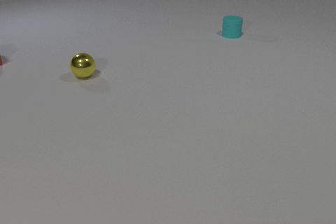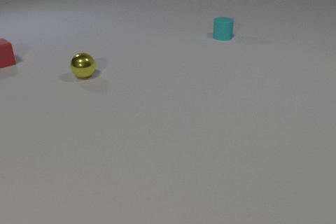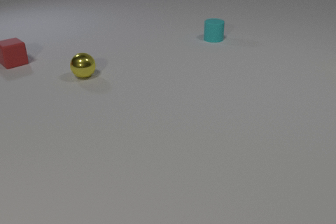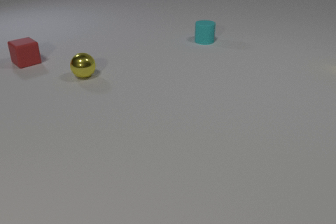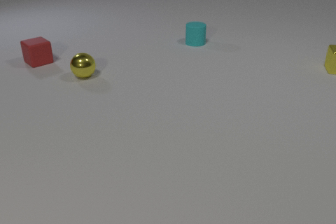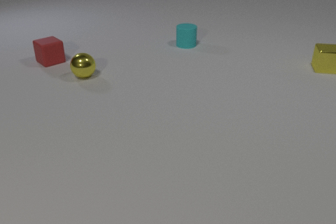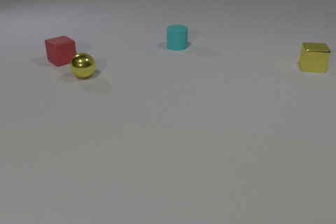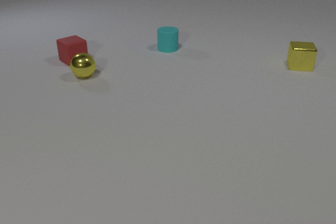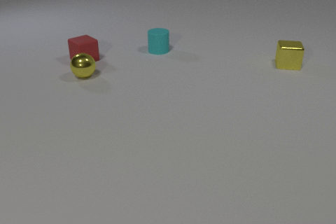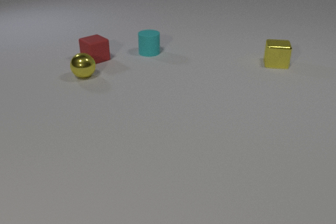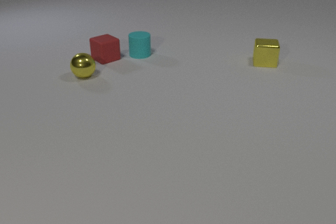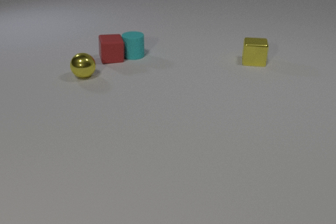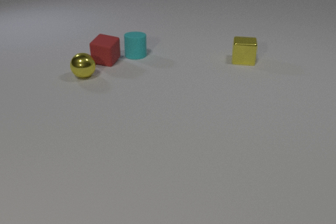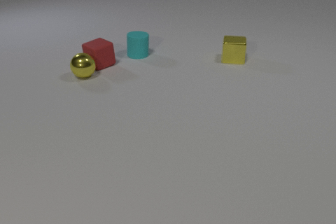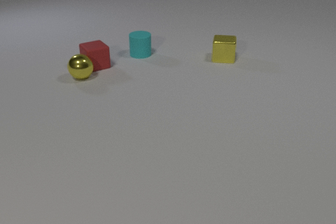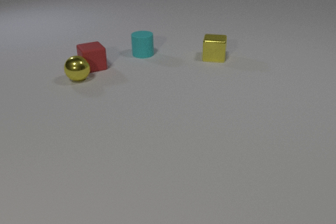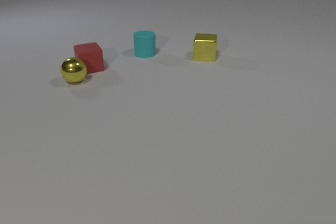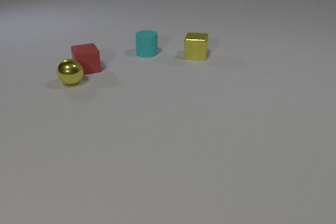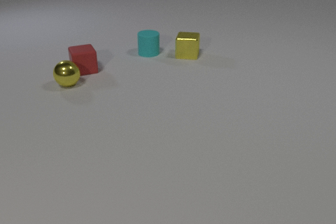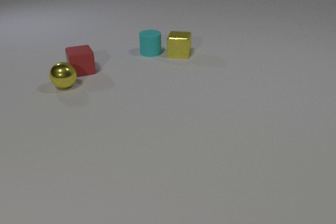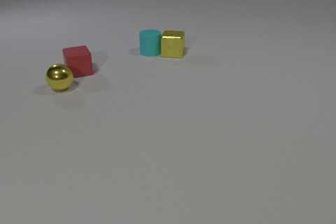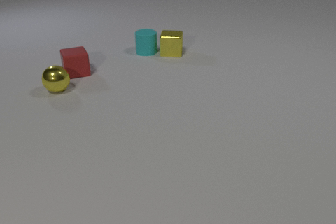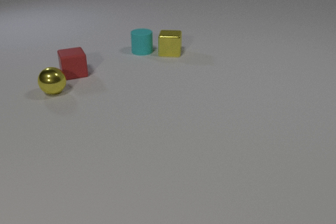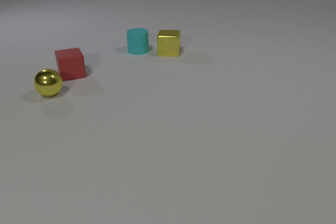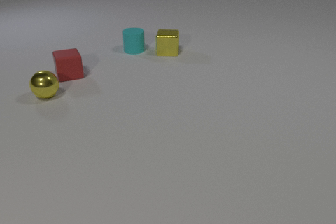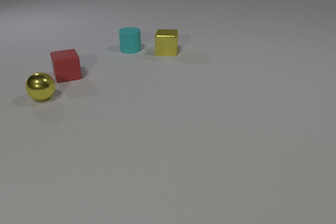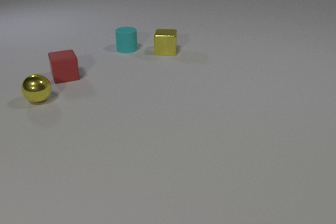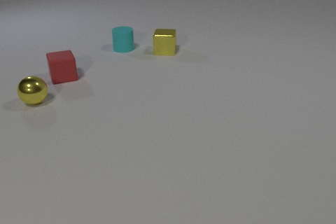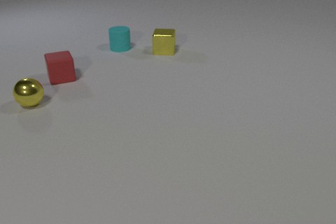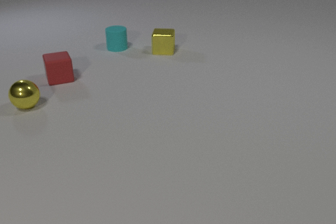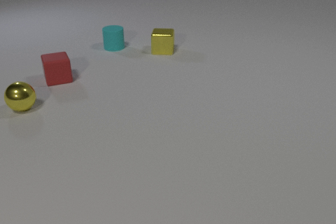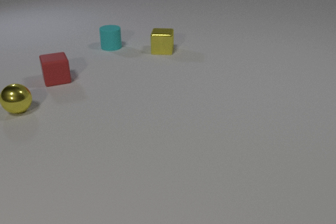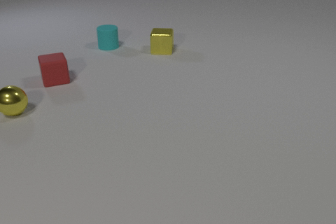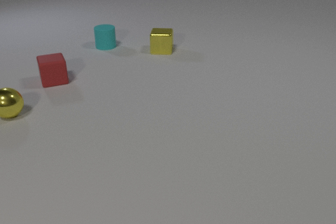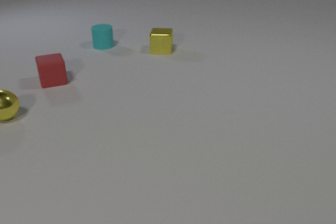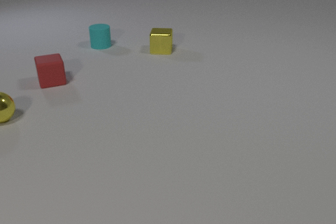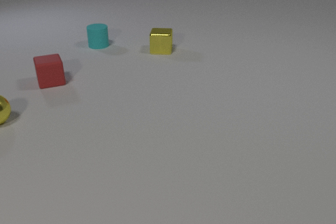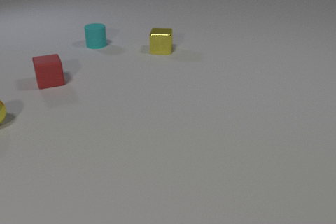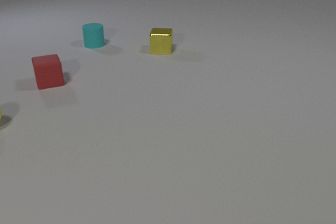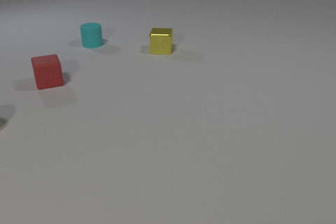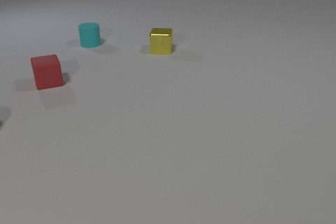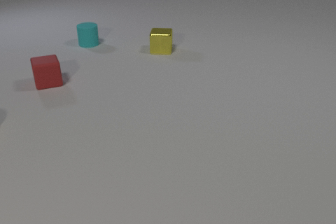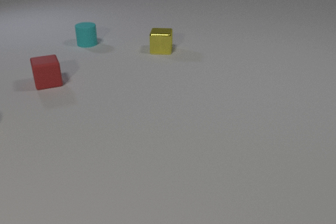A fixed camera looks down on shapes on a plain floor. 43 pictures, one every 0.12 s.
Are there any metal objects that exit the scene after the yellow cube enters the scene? yes.
How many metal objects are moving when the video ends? 0.
What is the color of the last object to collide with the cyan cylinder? yellow.
0.00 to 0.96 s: The red rubber cube slides to the right. The cyan rubber cylinder slides to the left and toward the camera. The yellow metal cube comes in at the right edge, slides to the left.
0.96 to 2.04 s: The red rubber cube slides toward the camera. The cyan rubber cylinder slides to the left and toward the camera. The yellow metal cube slides to the left. The yellow metal sphere rolls toward the camera and to the left. The red rubber cube and the cyan rubber cylinder collide. The red rubber cube and the yellow metal sphere collide.
2.04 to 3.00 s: The red rubber cube slides to the left and toward the camera. The cyan rubber cylinder slides to the left and away from the camera. The yellow metal cube slides to the left. The yellow metal sphere rolls to the left and toward the camera. The cyan rubber cylinder and the yellow metal cube collide.
3.00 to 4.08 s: The red rubber cube slides to the left and toward the camera. The cyan rubber cylinder slides to the left and away from the camera. The yellow metal cube slides to the left. The yellow metal sphere rolls to the left and toward the camera.
4.08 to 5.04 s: The cyan rubber cylinder slides to the left and away from the camera. The yellow metal sphere rolls to the left and toward the camera, leaves at the left edge.
